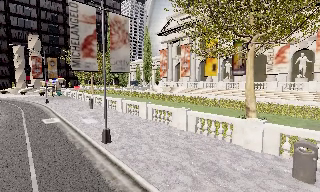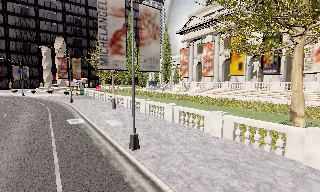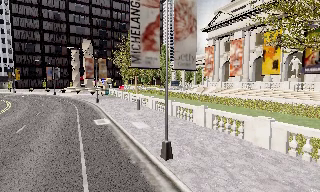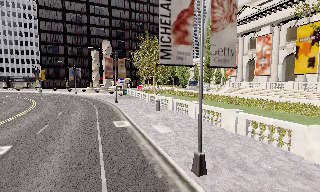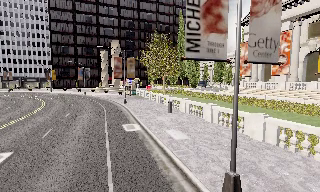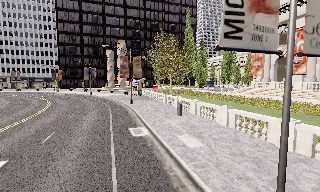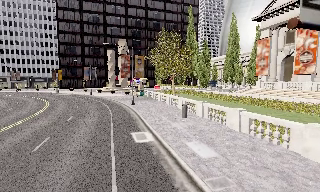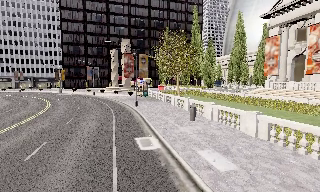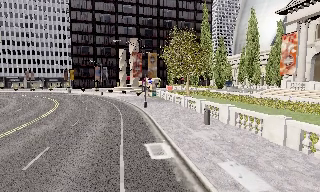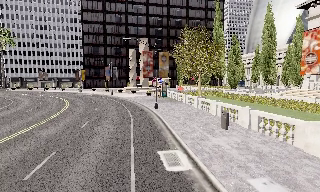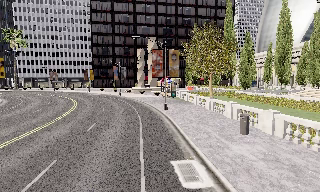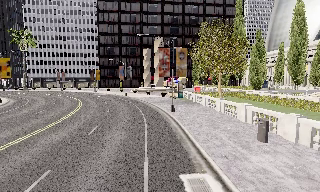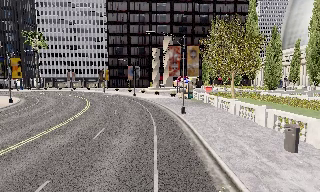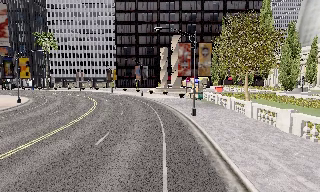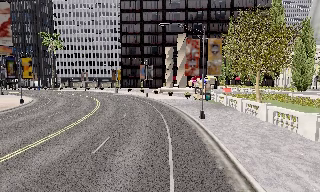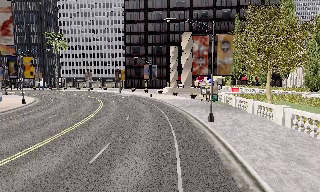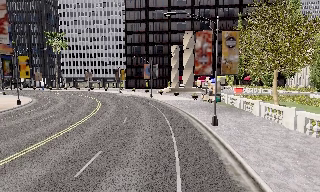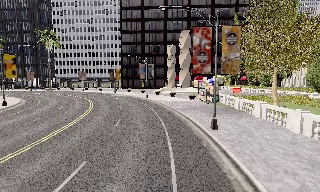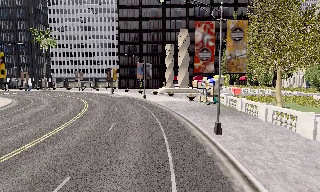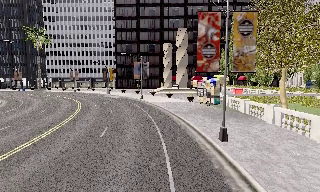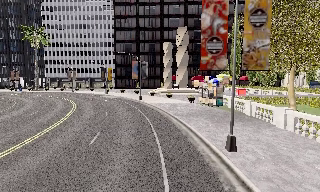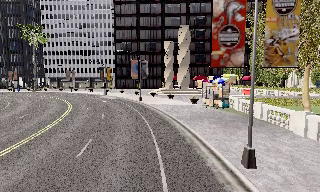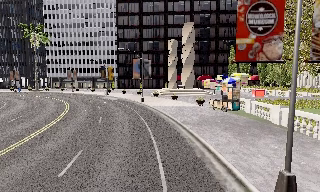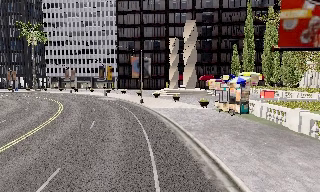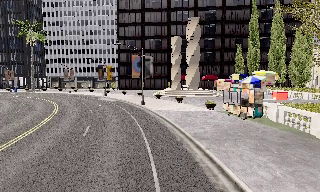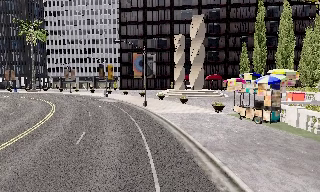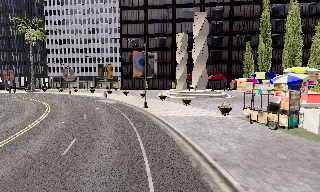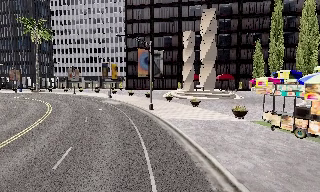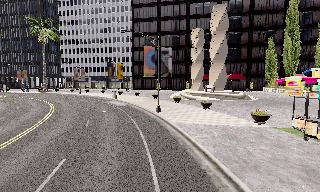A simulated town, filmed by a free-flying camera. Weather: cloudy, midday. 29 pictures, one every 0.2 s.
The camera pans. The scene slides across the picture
to the right.
The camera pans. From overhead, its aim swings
counterclockwise.
0.0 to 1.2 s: The scene slides to the right, as the camera pans about 25 degrees to its left. It travels forward and to its left, about 7 m, so what stands in front looms larger.
1.2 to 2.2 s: The camera pans to its left, which is counterclockwise from overhead, by about 10 degrees. It travels forward, about 4.5 m, so what stands in front looms larger.
2.2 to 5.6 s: The camera pans to its left, which is counterclockwise from overhead, by about 15 degrees. It travels forward, about 20 m, so what stands in front looms larger.
The film runs forward here.
